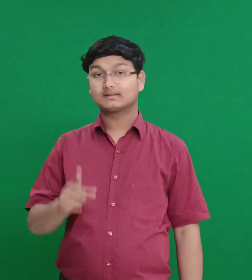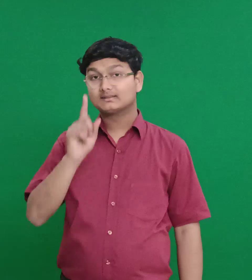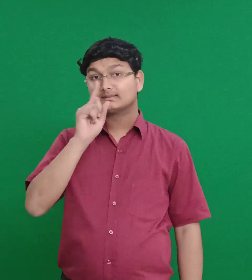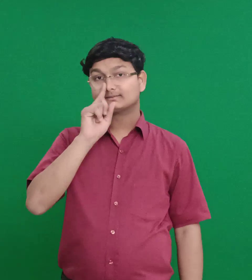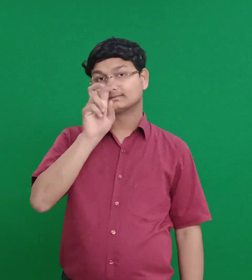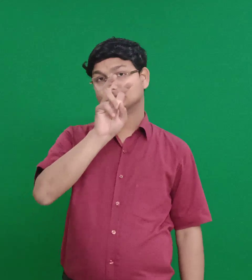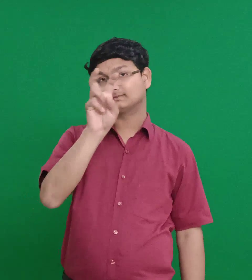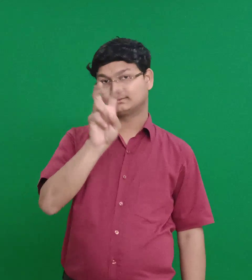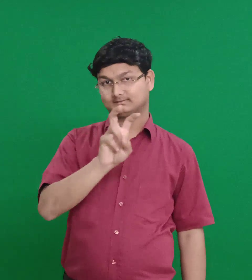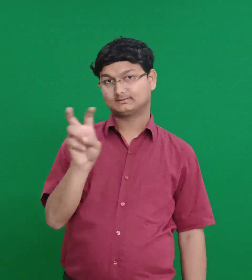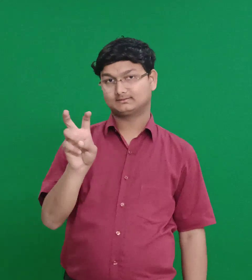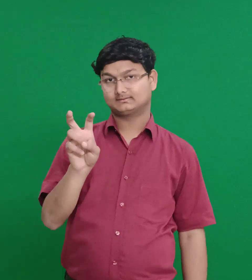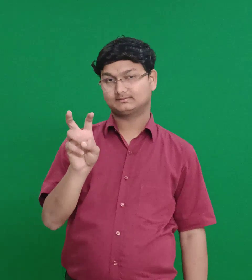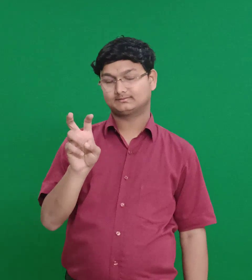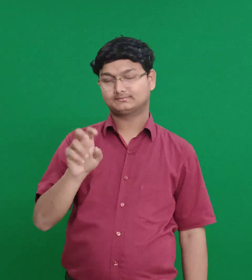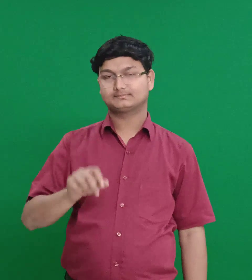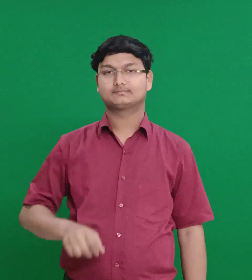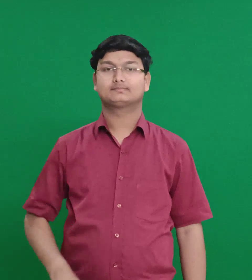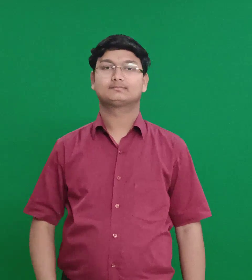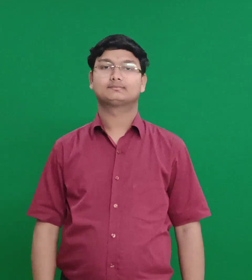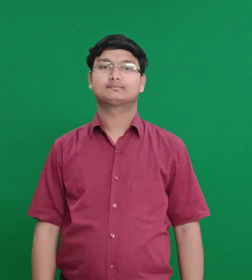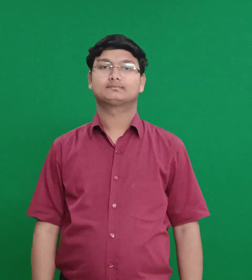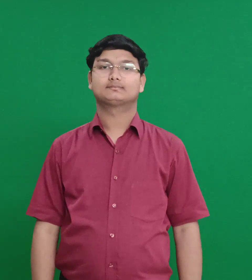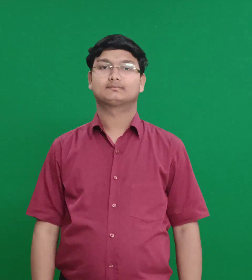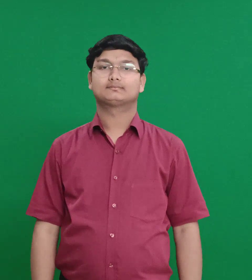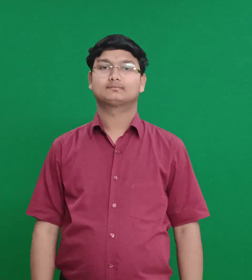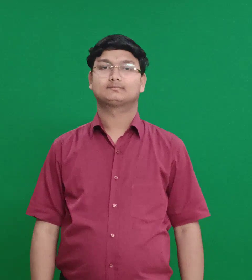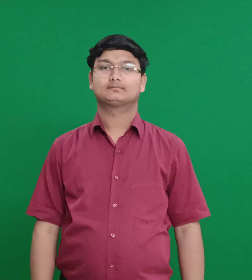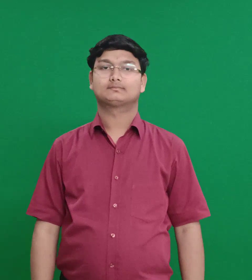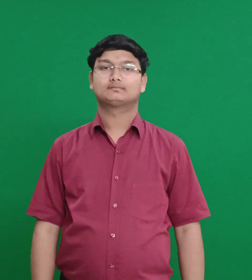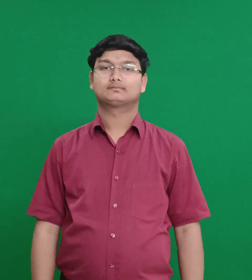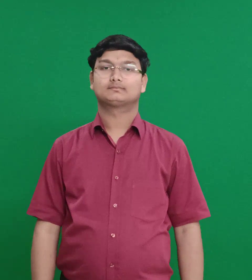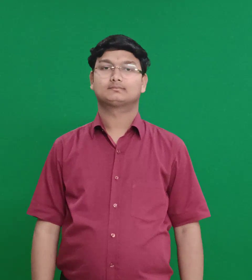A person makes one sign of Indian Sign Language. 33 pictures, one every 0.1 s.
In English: zeruiah
